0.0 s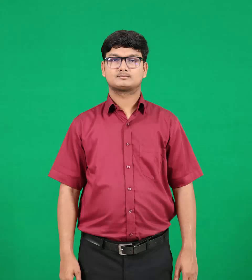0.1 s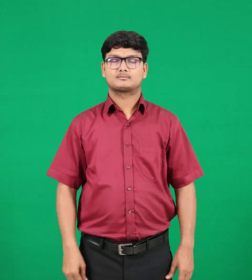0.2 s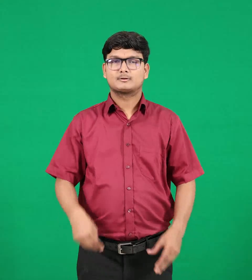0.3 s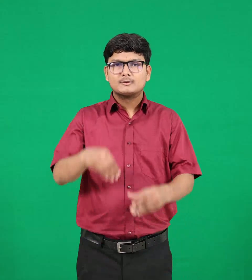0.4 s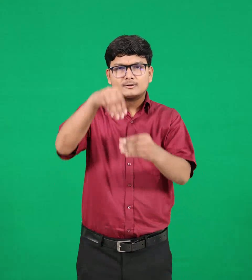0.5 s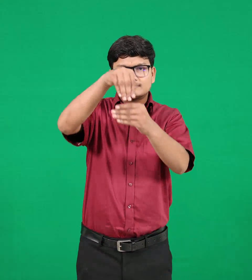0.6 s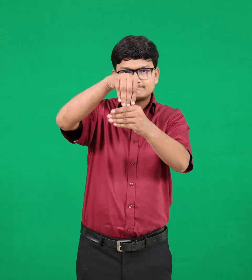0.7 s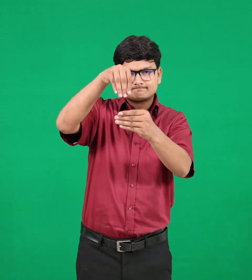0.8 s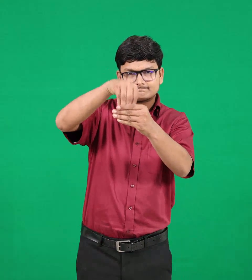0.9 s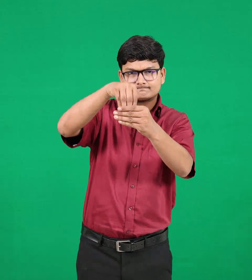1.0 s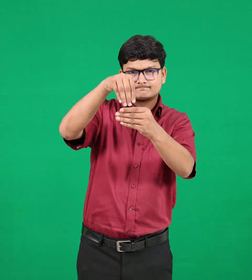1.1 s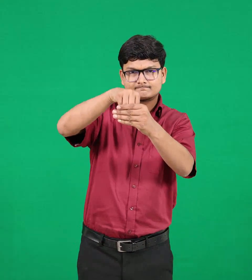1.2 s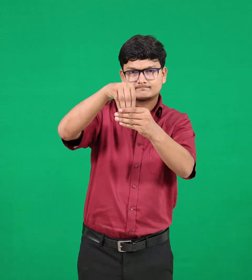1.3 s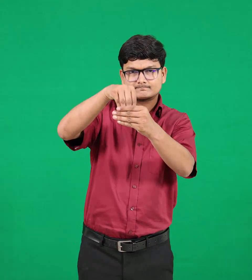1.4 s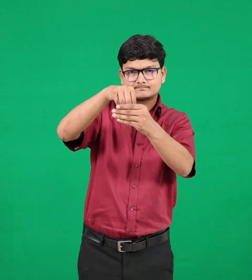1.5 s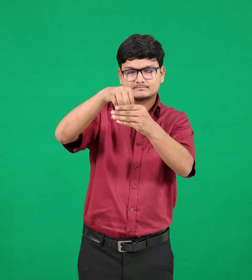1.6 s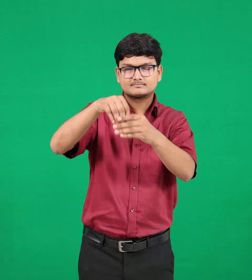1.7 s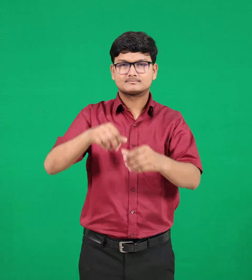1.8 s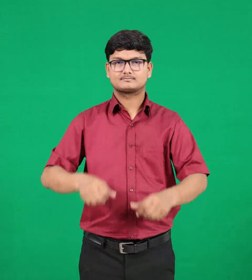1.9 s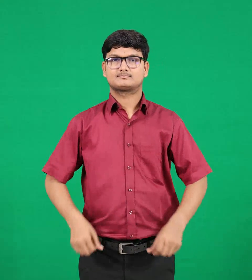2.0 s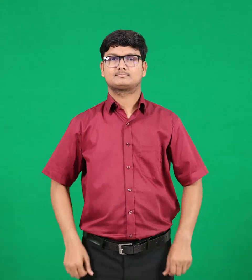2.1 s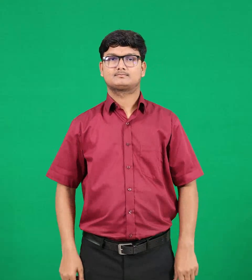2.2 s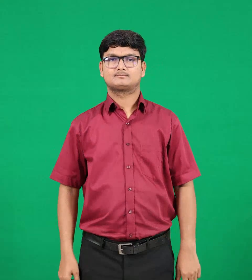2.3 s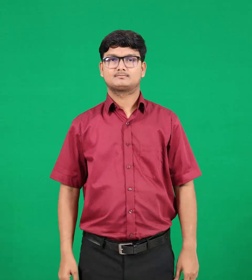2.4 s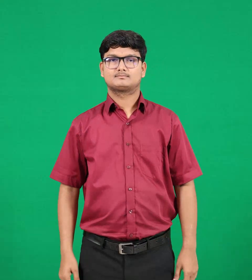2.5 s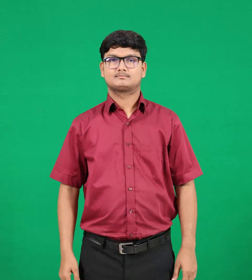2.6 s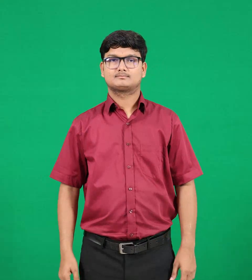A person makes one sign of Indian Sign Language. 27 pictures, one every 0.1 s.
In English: fill
